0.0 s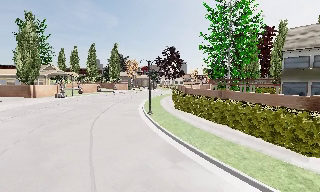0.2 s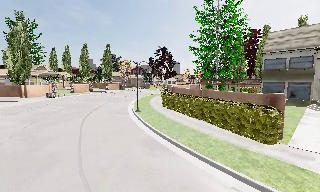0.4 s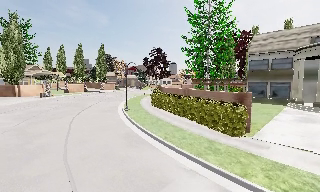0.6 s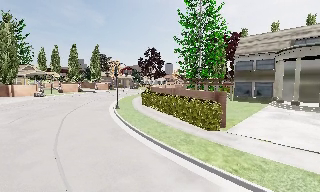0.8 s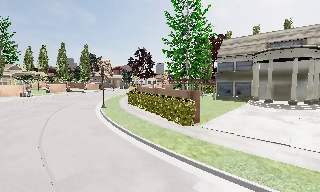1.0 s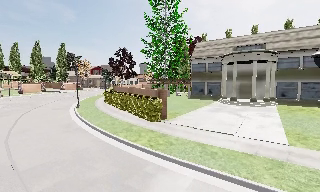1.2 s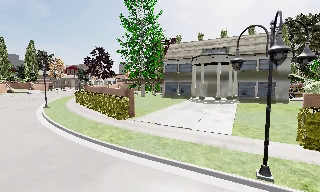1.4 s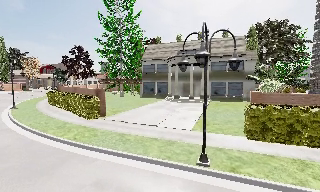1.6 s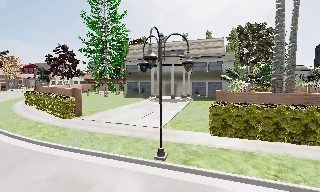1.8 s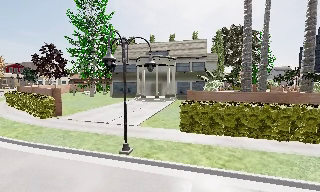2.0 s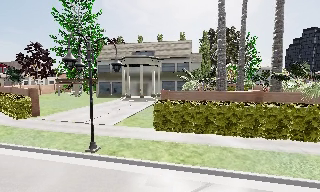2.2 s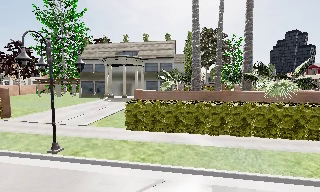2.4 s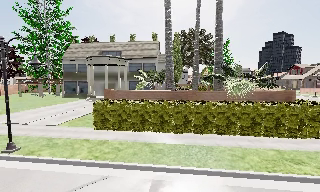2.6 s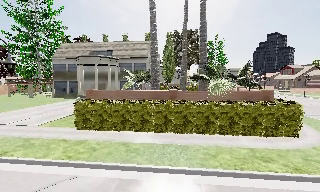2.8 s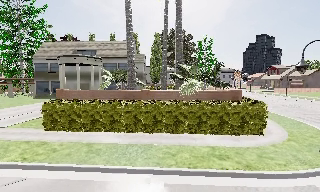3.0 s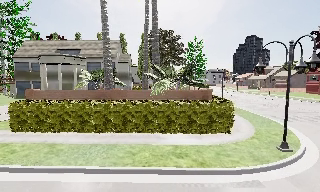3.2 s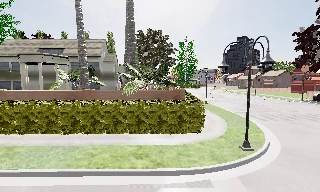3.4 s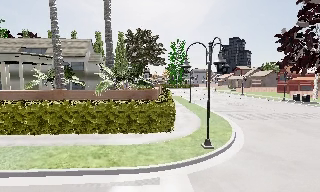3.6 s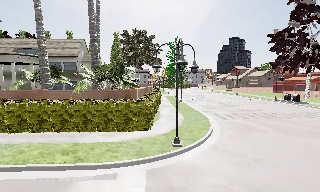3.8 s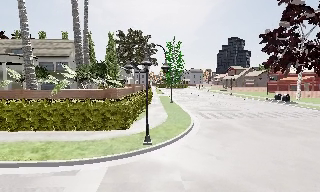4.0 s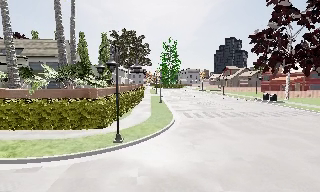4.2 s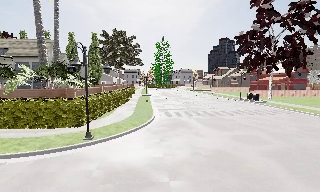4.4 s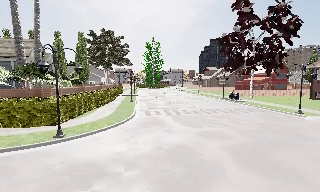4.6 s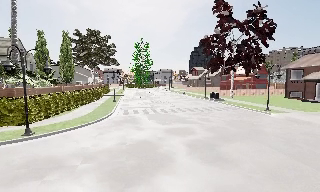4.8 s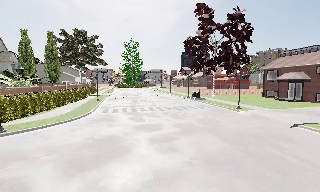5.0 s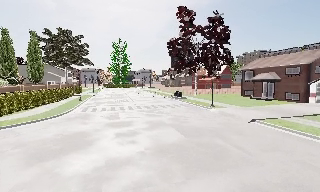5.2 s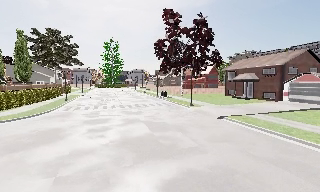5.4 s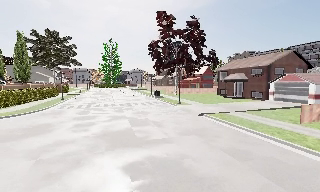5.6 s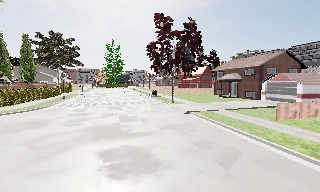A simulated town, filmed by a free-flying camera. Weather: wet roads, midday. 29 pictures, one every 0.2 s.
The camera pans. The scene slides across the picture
to the left.
The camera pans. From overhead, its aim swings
clockwise.
0.0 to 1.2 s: The scene slides to the left, as the camera pans about 20 degrees to its right. It travels backward and to its right, about 8 m, so what stands in front gets smaller.
1.2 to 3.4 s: The camera swings to its right by about 30 degrees, and the scene slides to the left. It travels to its right, about 14 m, so close, fixed things drift to the left.
3.4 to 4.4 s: The camera travels to its right, about 7 m, so close, fixed things drift to the left.
4.4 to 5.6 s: The camera travels to its right and backward, about 11 m, so close, fixed things drift to the left.
The film runs backward here.
